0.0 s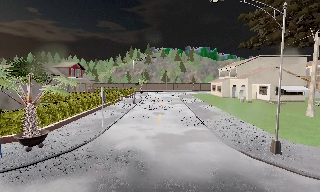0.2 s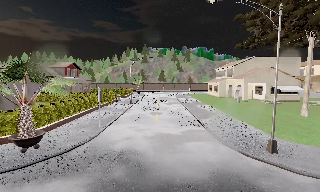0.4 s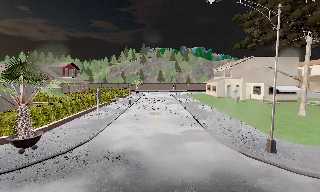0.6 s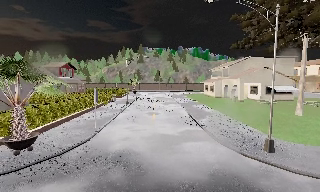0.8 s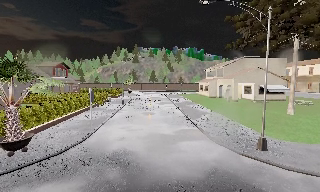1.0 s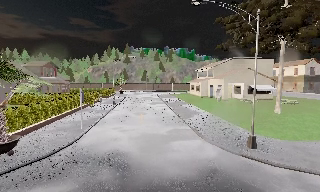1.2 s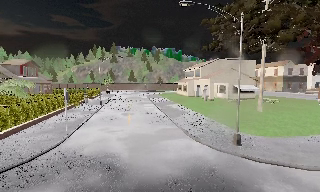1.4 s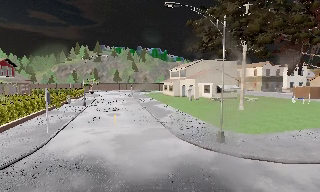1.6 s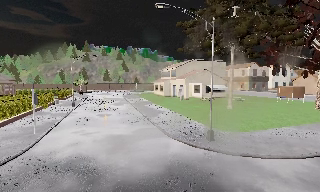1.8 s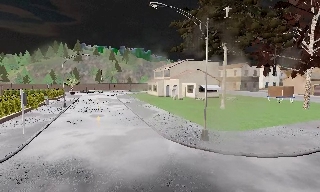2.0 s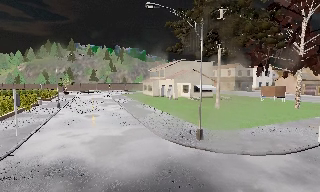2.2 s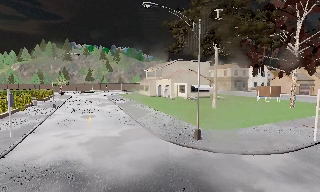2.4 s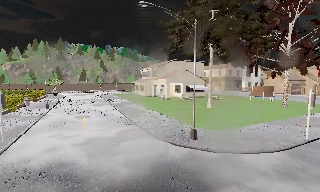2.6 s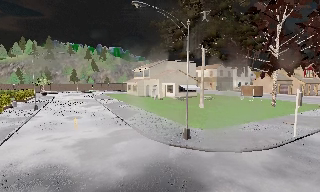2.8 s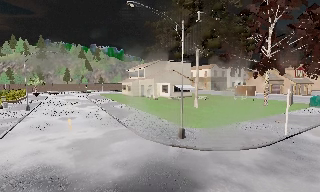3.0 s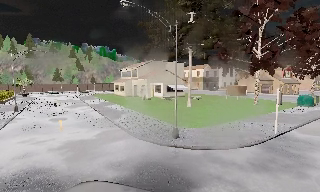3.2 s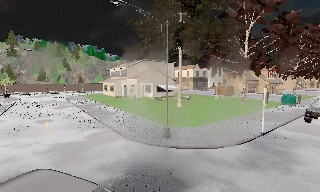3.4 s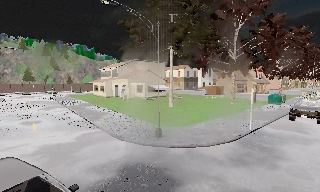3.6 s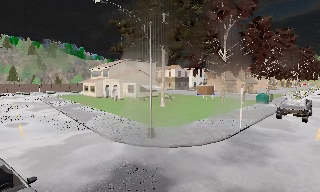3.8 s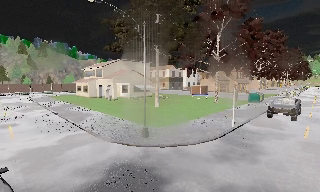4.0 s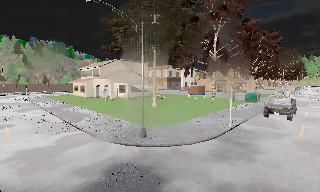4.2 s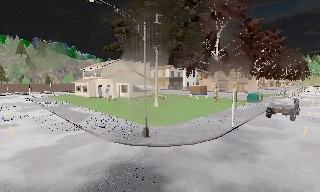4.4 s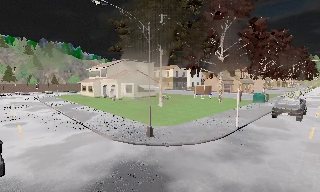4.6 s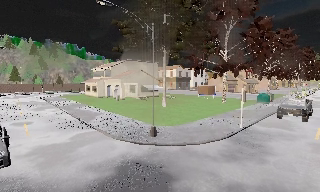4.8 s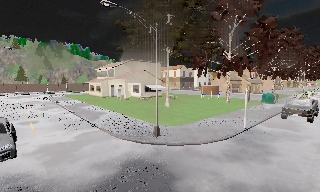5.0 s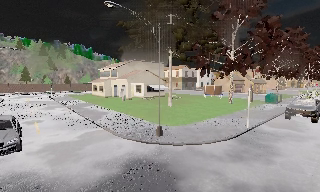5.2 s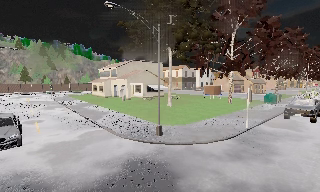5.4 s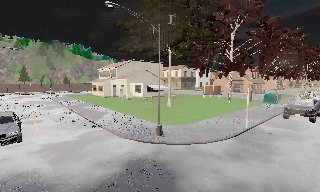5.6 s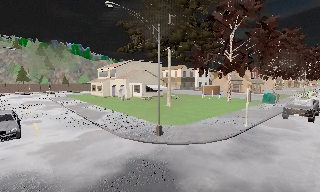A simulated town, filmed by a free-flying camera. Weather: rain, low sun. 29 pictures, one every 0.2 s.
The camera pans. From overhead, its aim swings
clockwise.
The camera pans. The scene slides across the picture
to the left.
0.0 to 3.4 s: The camera pans to its right, which is clockwise from overhead, by about 40 degrees. It travels to its left, about 1 m.
3.4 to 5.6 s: The camera shifts only a little, or ends up much as it began.
The film runs backward here.
